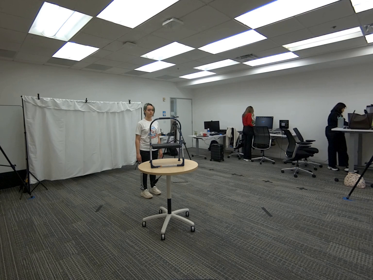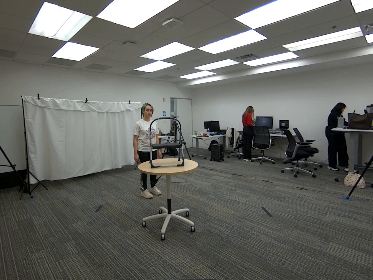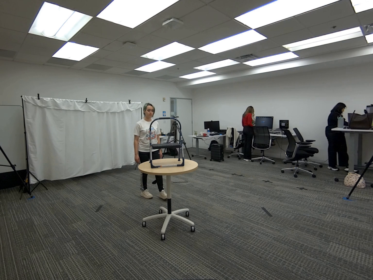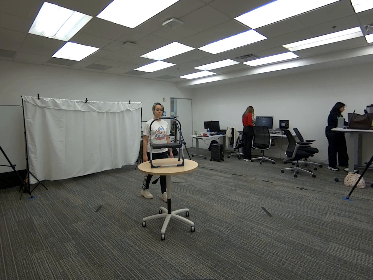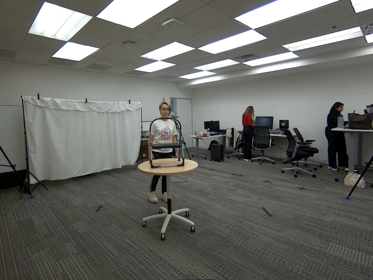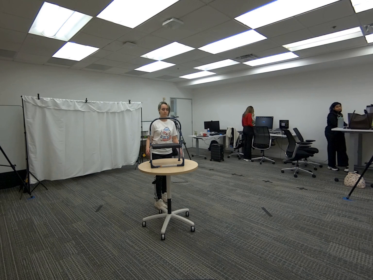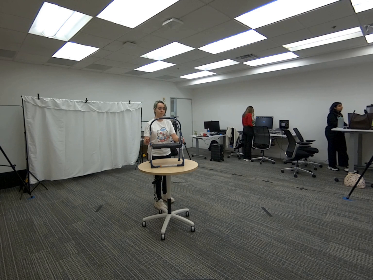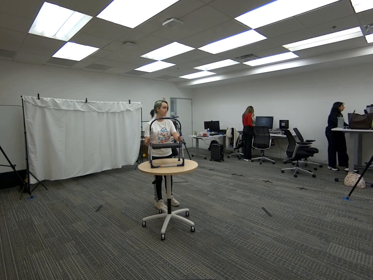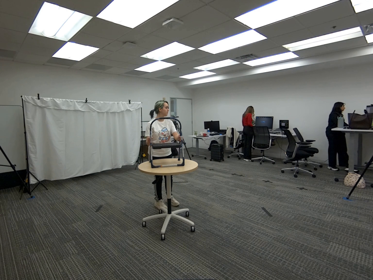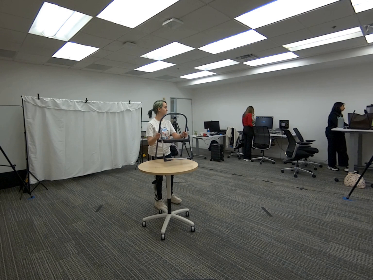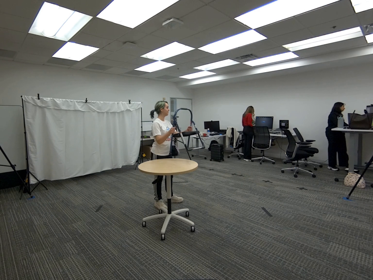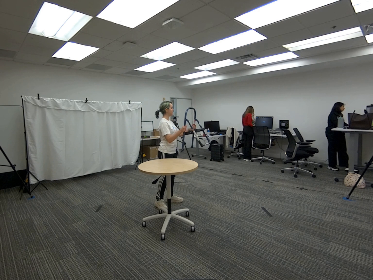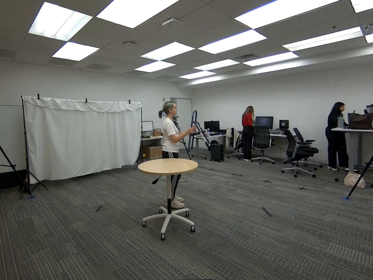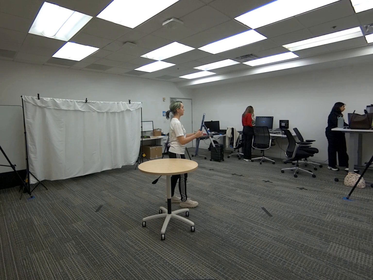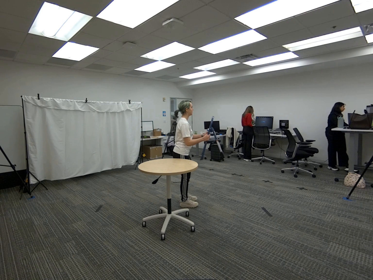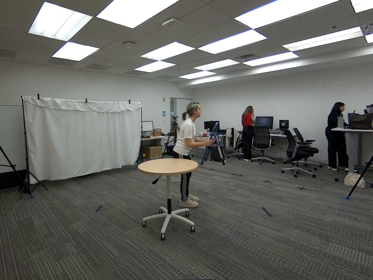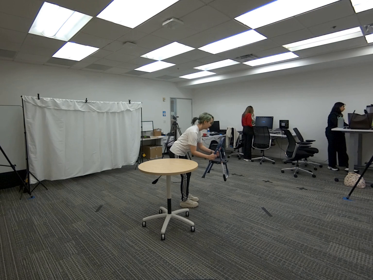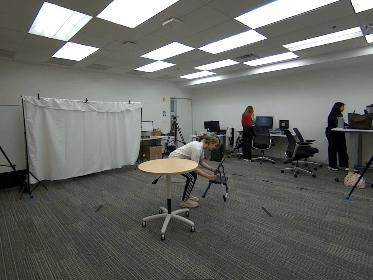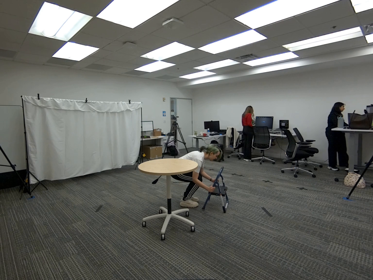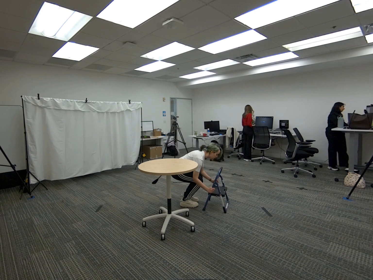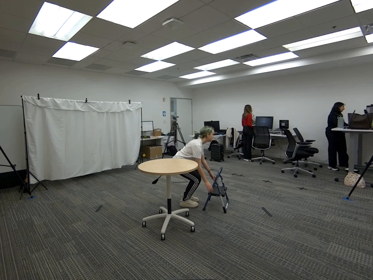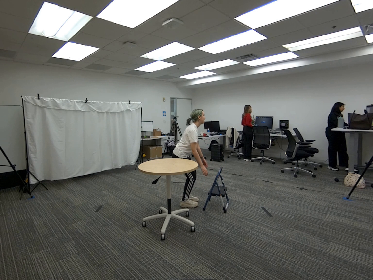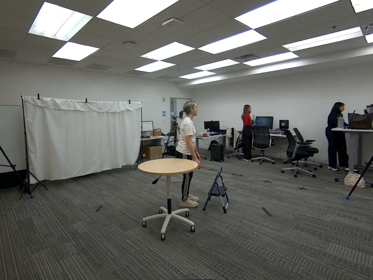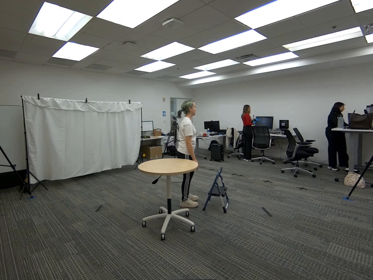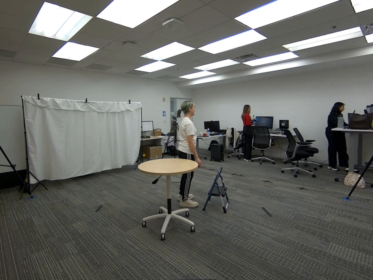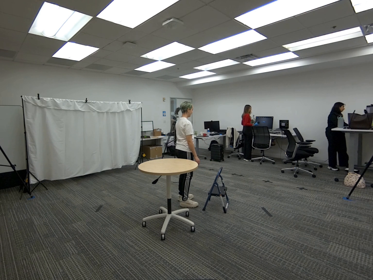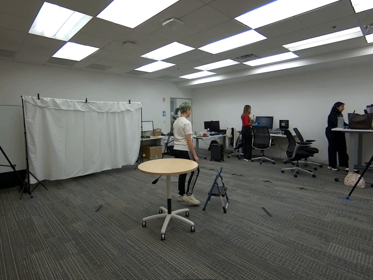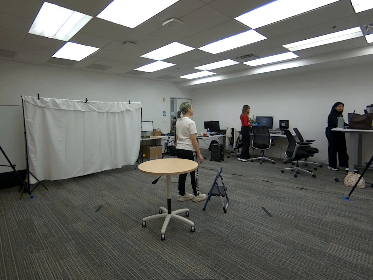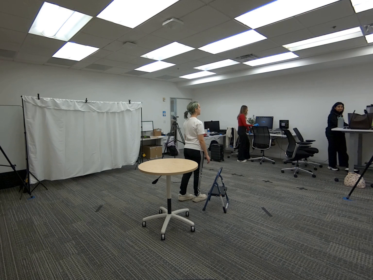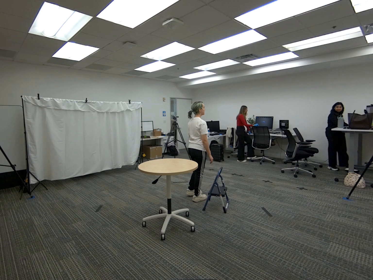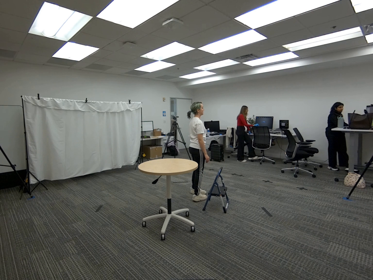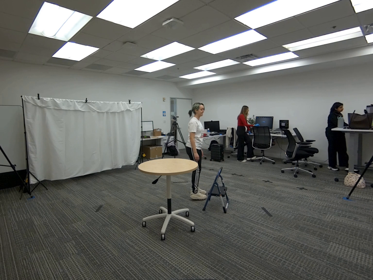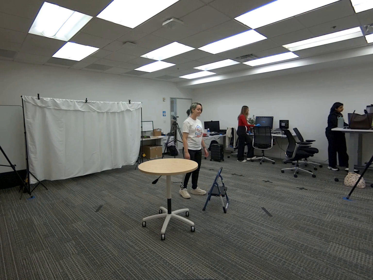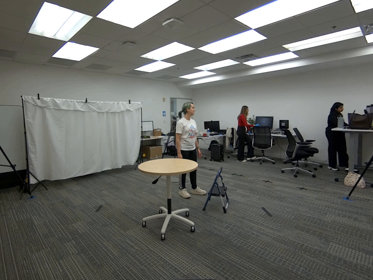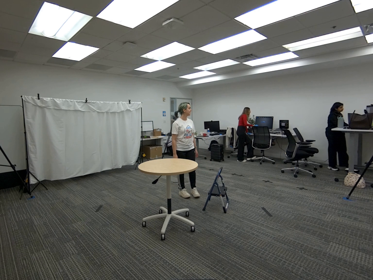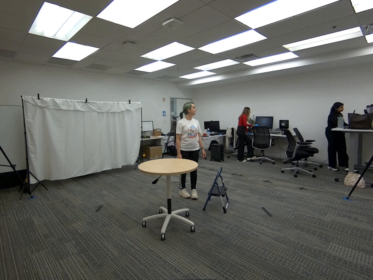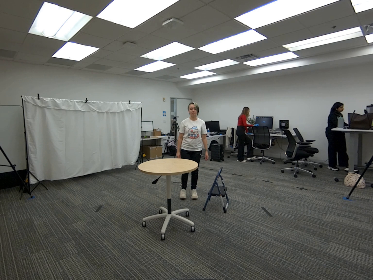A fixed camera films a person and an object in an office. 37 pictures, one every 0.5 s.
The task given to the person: Walk over to the step ladder on the round table and pick up the step ladder using both hands. Place the step ladder on the floor.
